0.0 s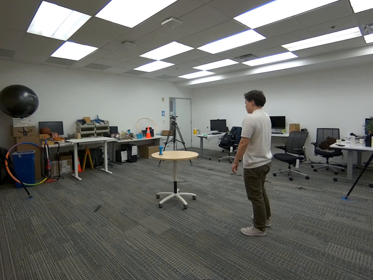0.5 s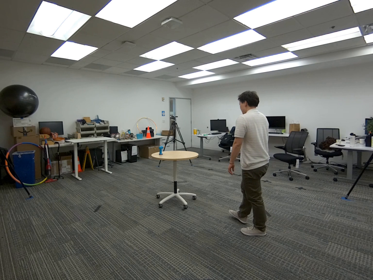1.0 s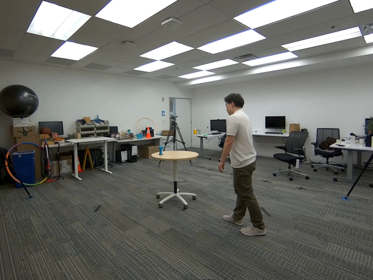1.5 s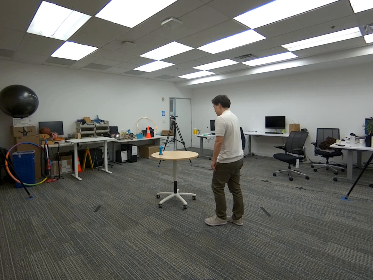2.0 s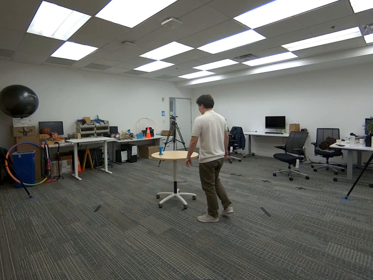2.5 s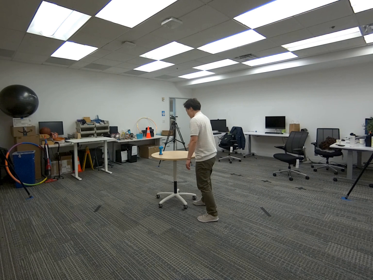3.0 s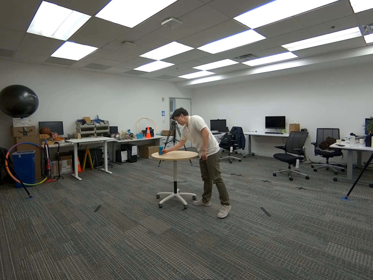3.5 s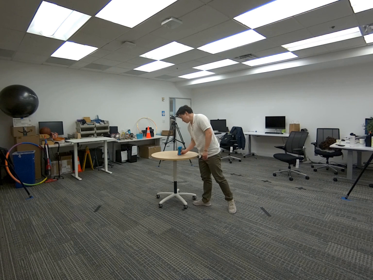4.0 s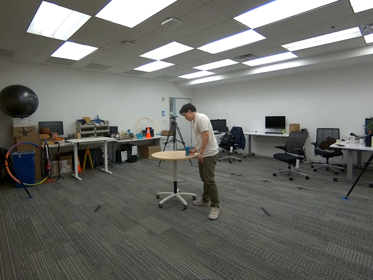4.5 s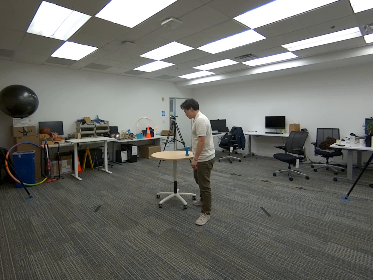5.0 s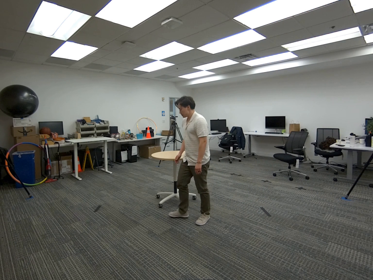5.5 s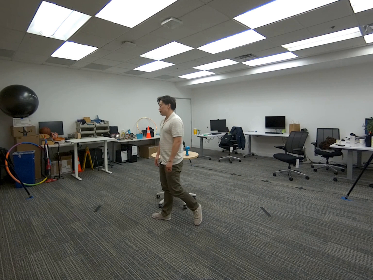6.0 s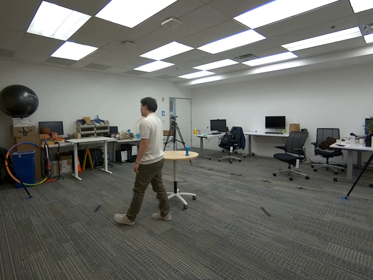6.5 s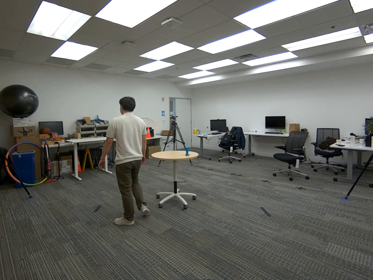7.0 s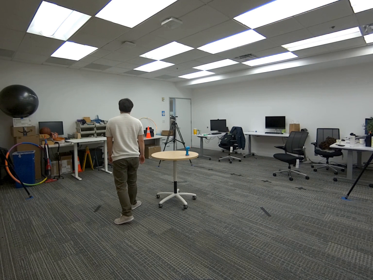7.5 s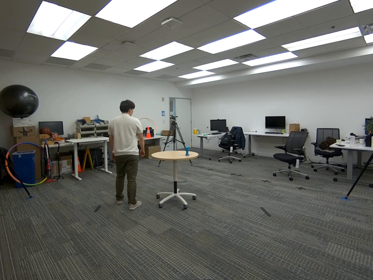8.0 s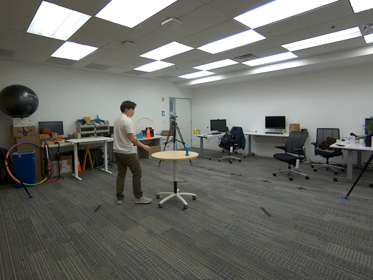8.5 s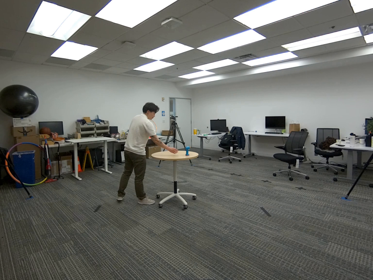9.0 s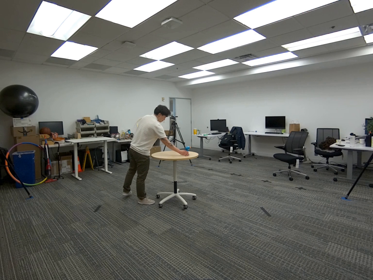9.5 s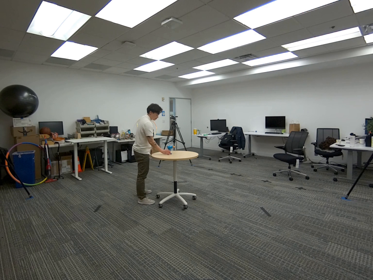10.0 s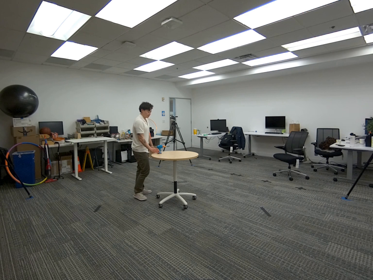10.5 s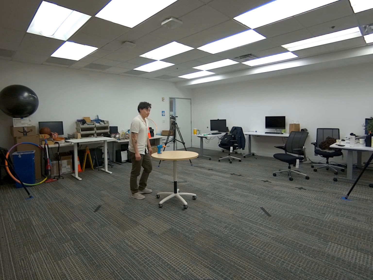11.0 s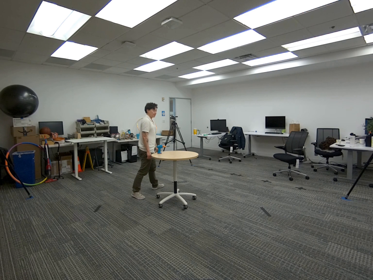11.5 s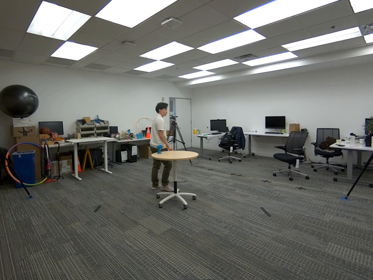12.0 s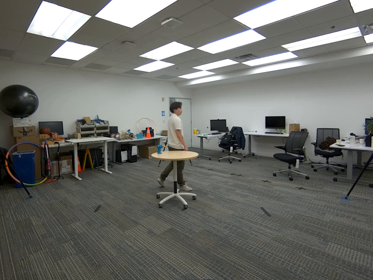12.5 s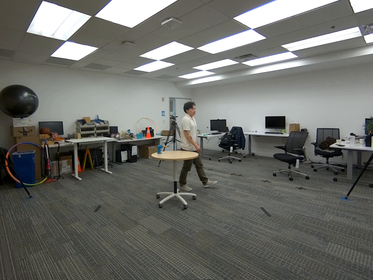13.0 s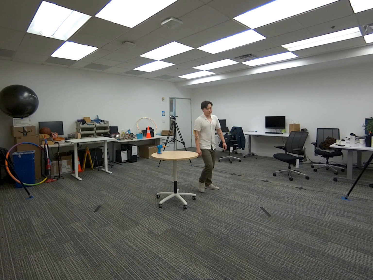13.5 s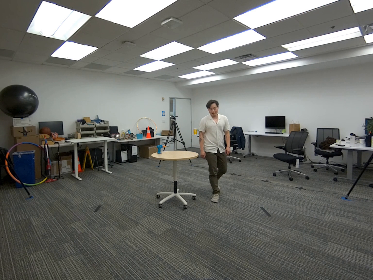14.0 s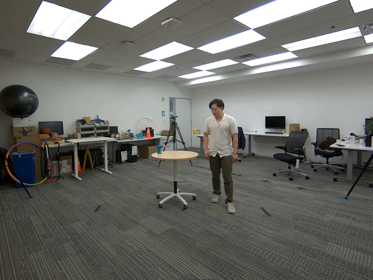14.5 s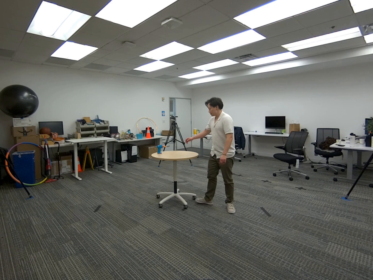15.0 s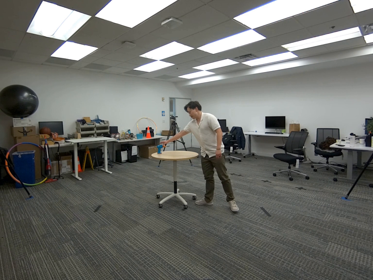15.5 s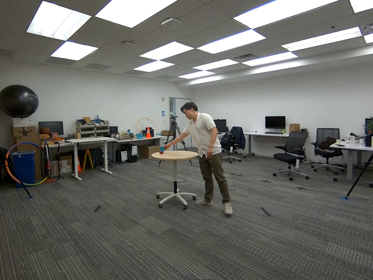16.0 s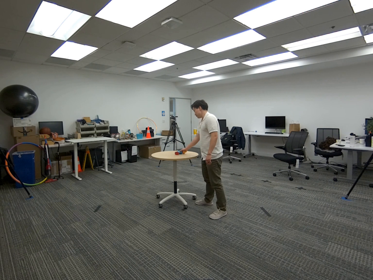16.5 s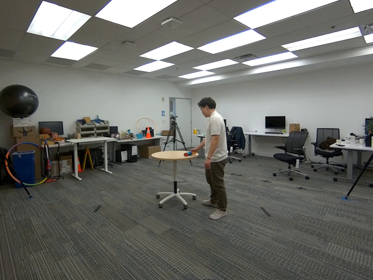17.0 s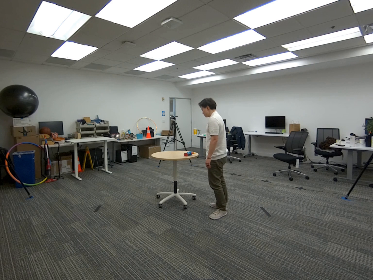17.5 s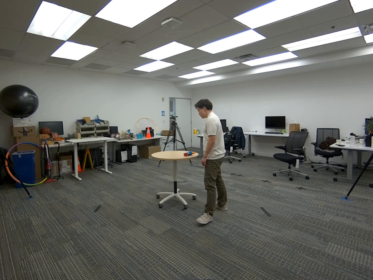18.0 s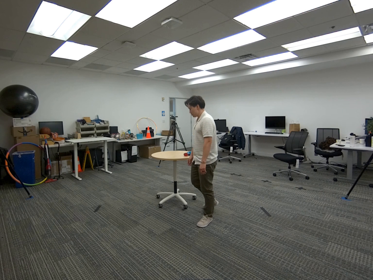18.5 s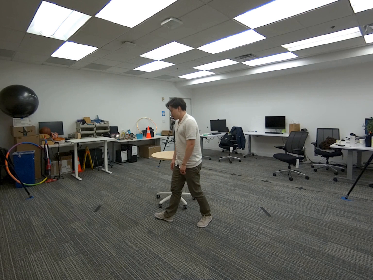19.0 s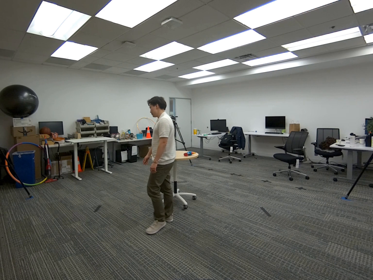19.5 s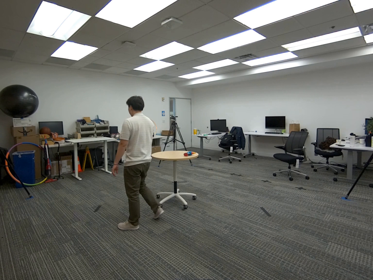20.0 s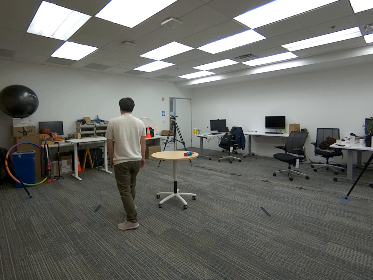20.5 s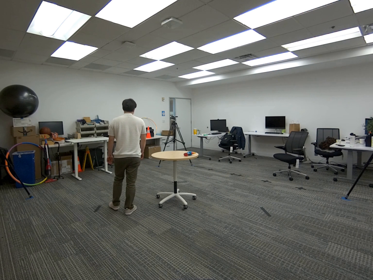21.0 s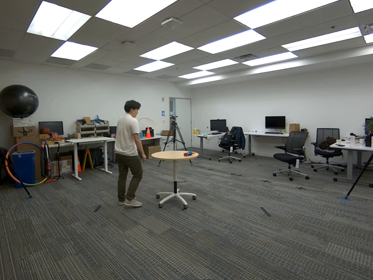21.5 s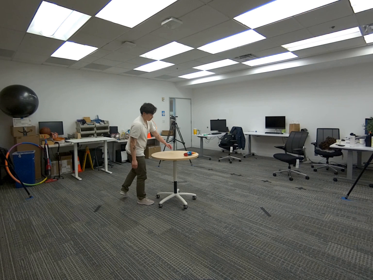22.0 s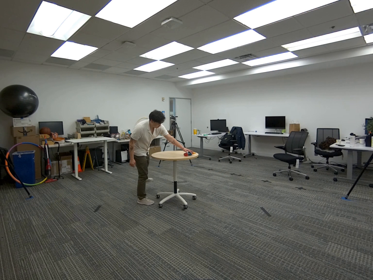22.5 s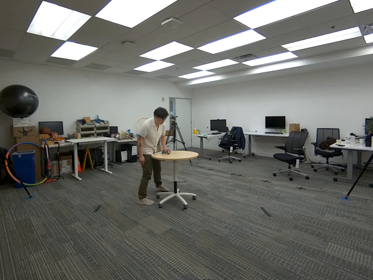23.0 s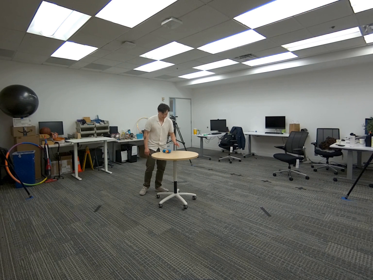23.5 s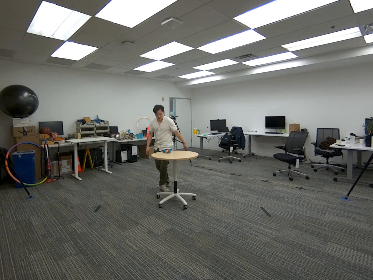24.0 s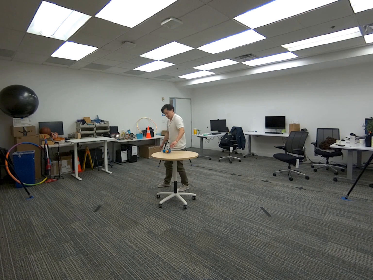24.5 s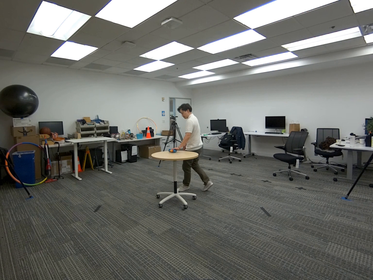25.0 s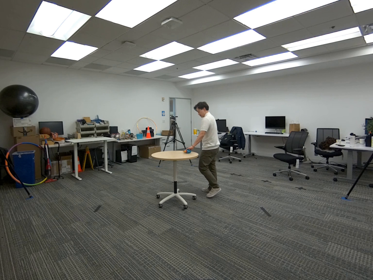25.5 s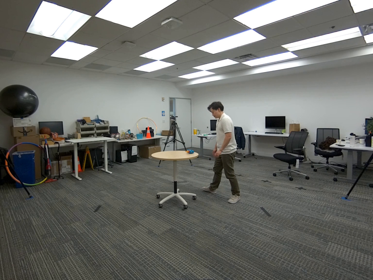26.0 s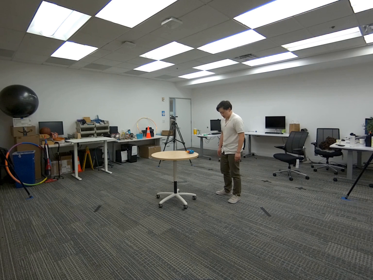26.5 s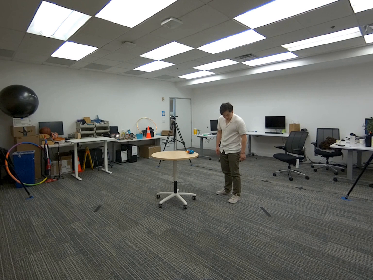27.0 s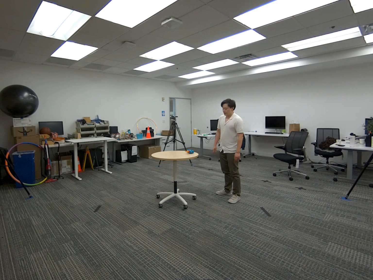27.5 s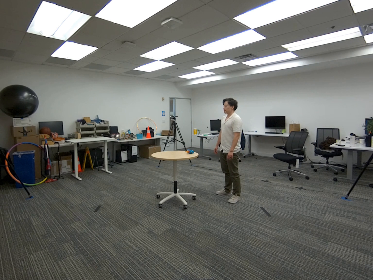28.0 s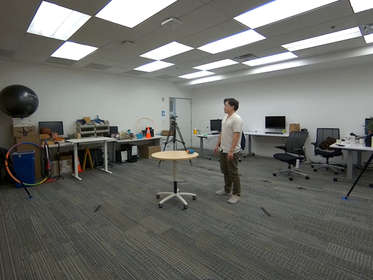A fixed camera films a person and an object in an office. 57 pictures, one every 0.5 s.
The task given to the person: Walk over to the toy drill on the round table and pull the toy drill towards you.
